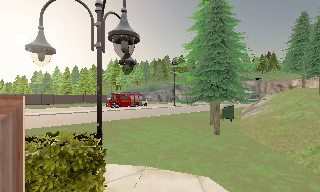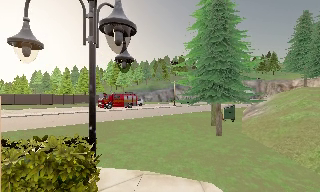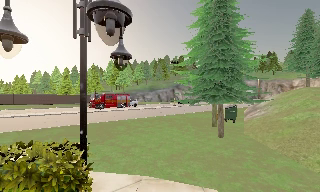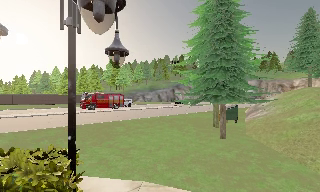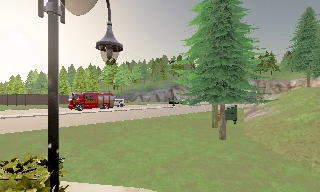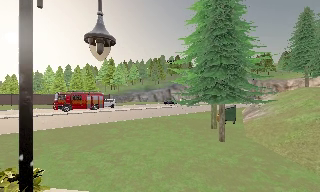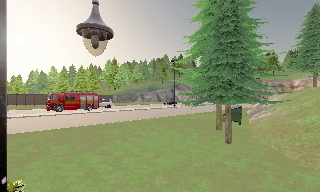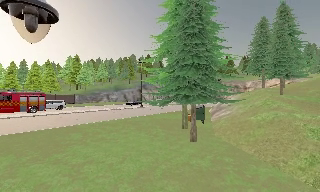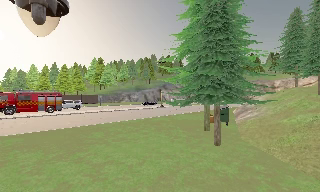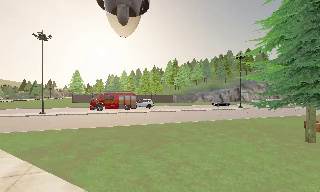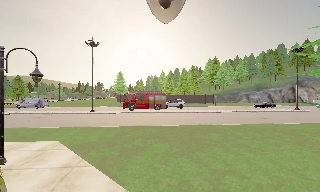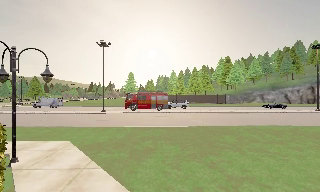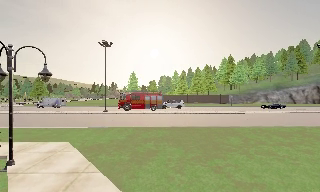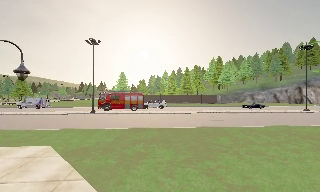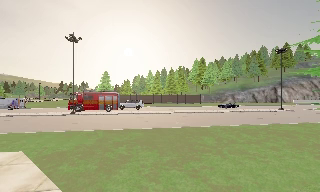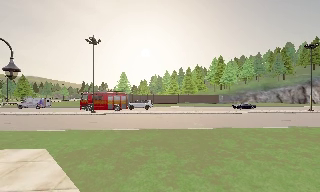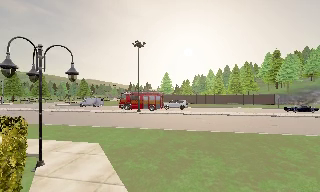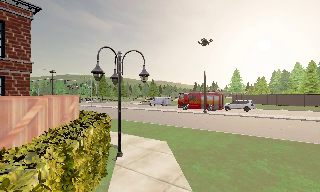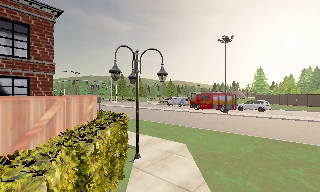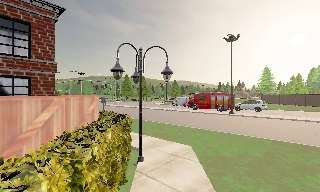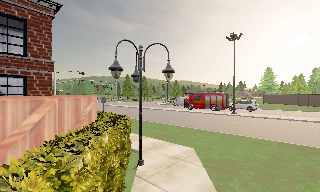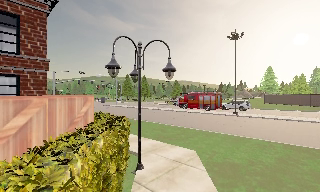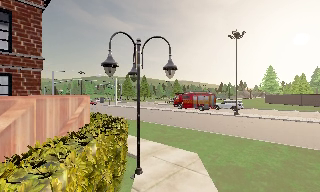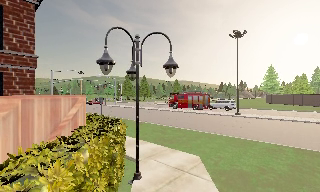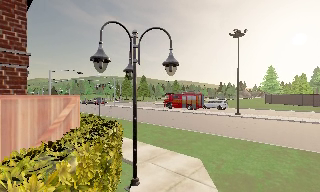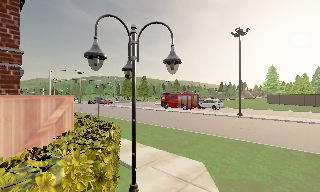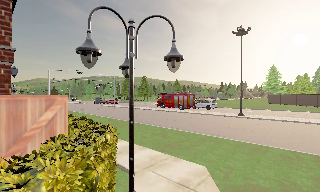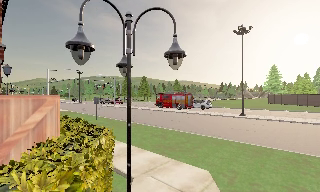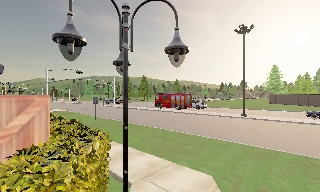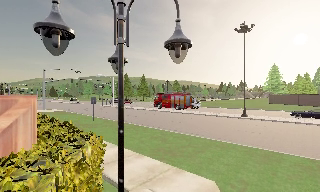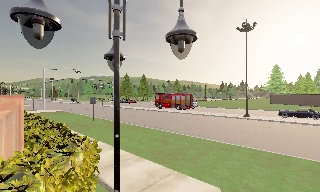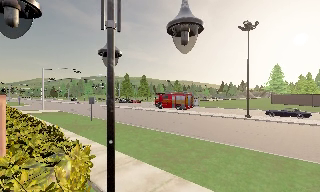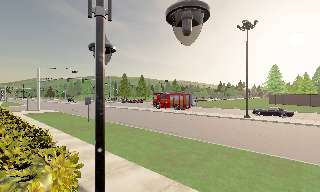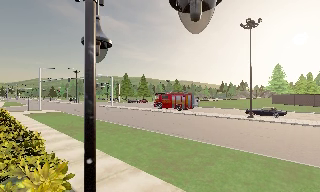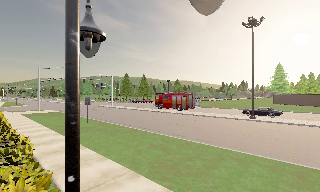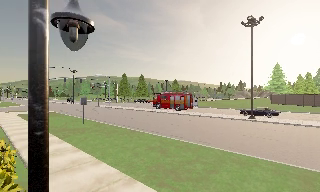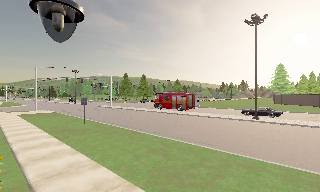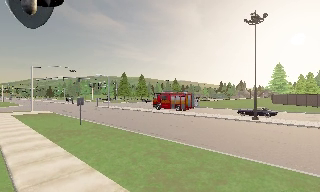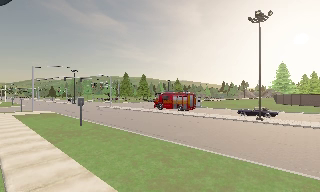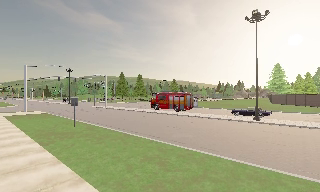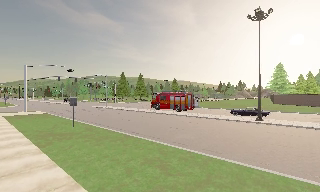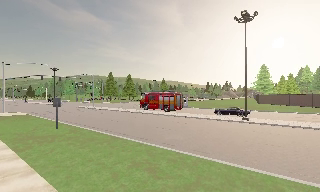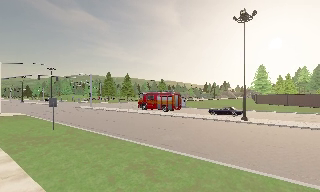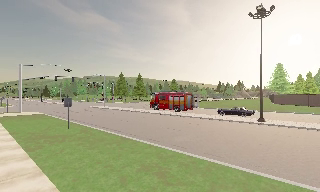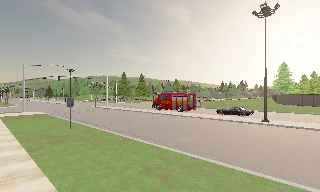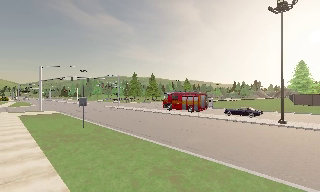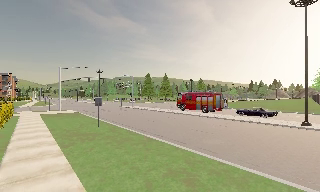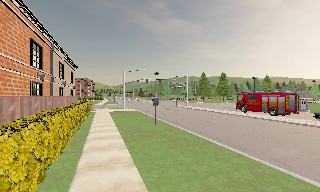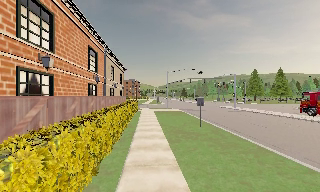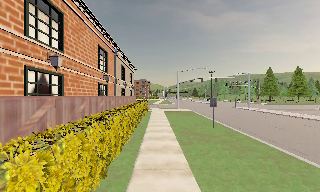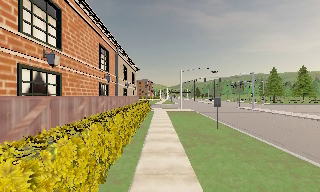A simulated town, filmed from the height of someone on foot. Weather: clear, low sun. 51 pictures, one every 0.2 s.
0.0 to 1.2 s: The camera travels forward, about 2 m, so what stands in front looms larger.
1.2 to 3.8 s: The camera swings to its left by about 80 degrees, and the scene slides to the right. It travels forward, about 4 m.
3.8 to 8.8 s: The camera travels forward, about 8 m, so what stands in front looms larger.
8.8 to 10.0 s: The camera swings to its left by about 50 degrees, and the scene slides to the right. It travels forward, about 1.5 m. It gains speed.
The film runs forward here.
